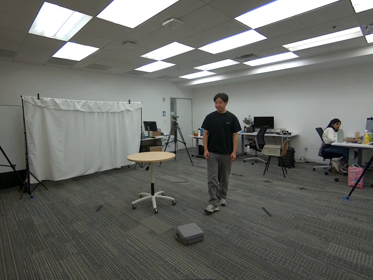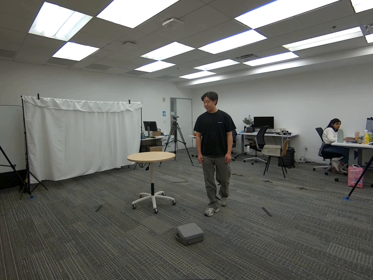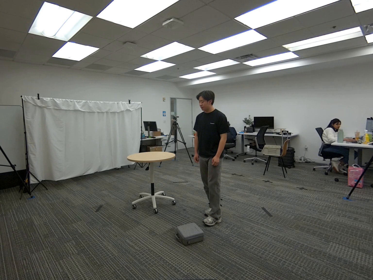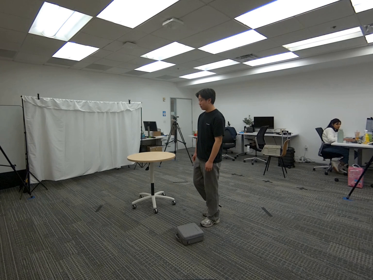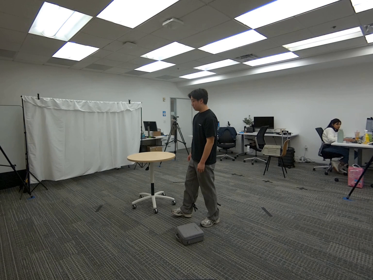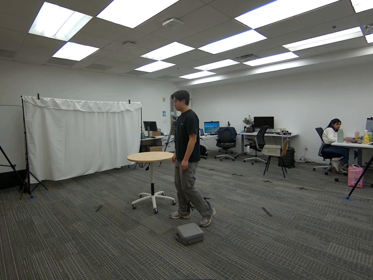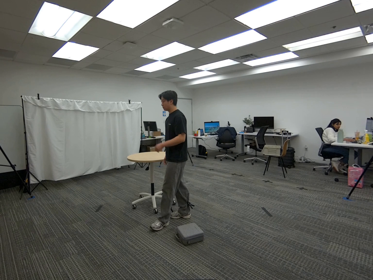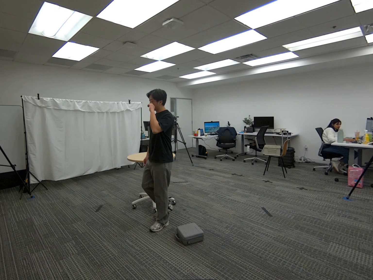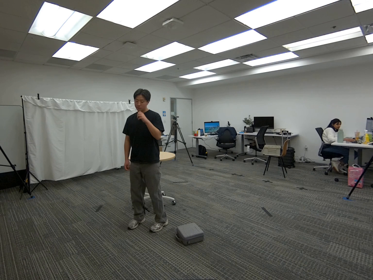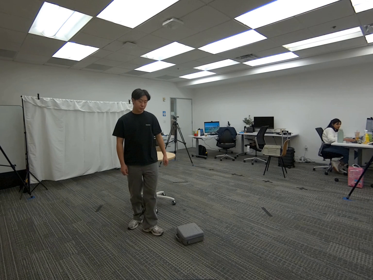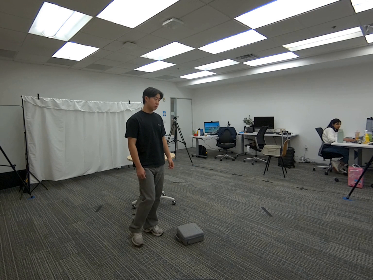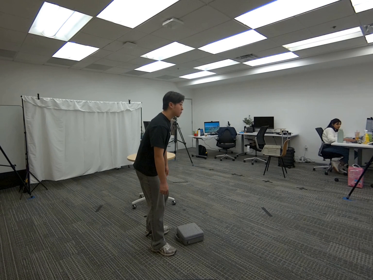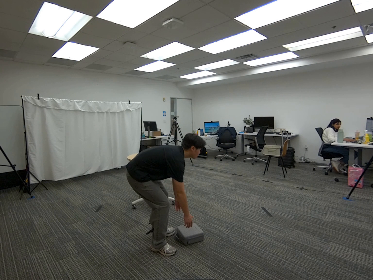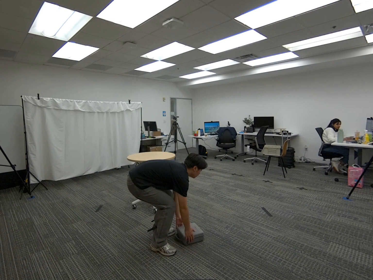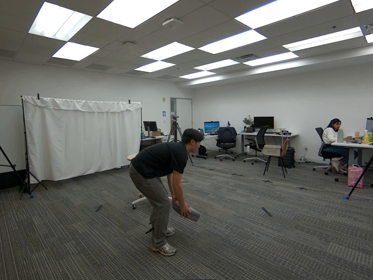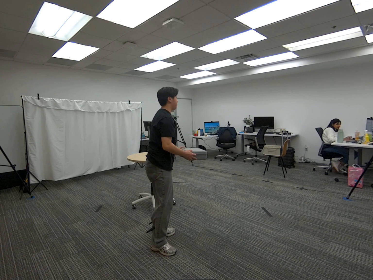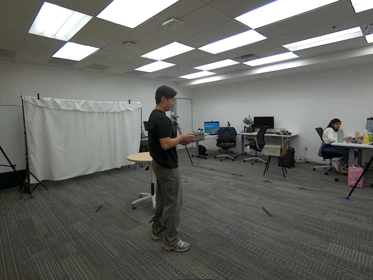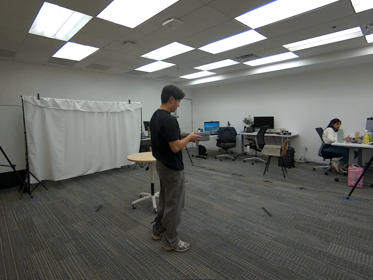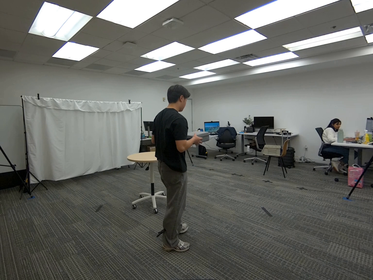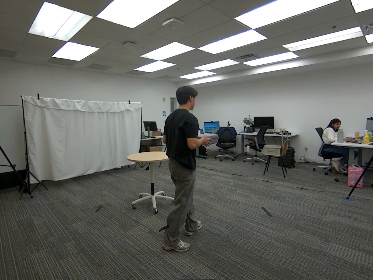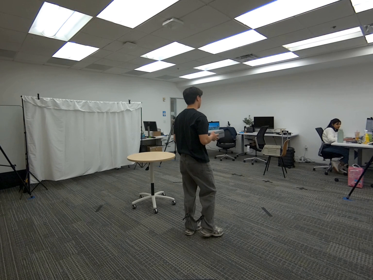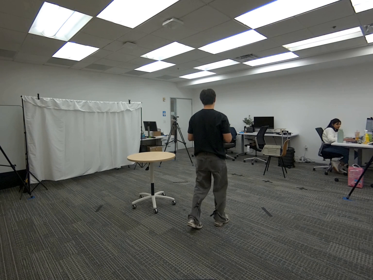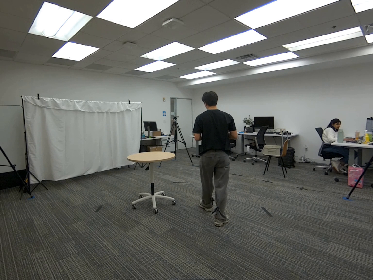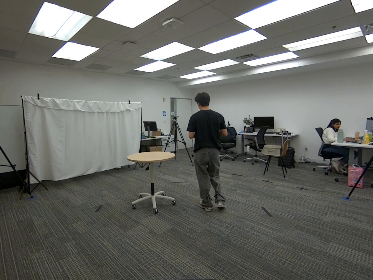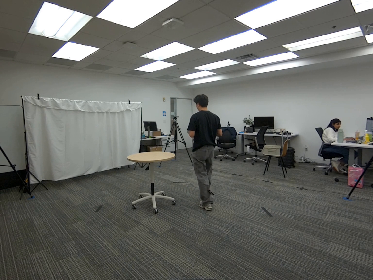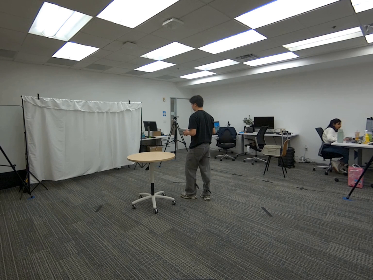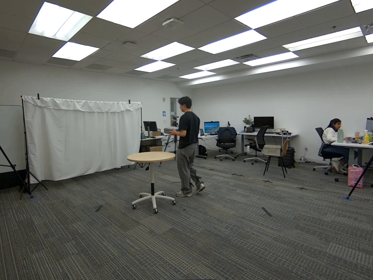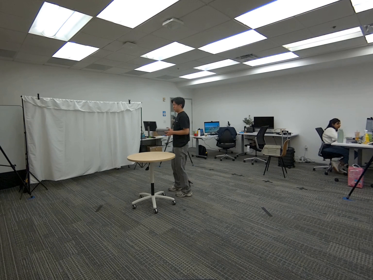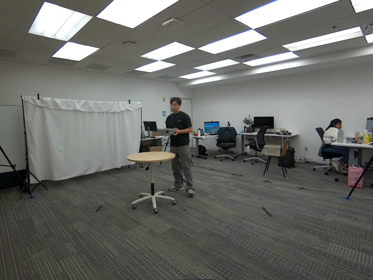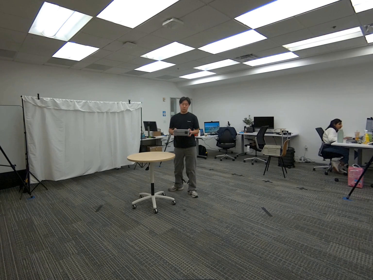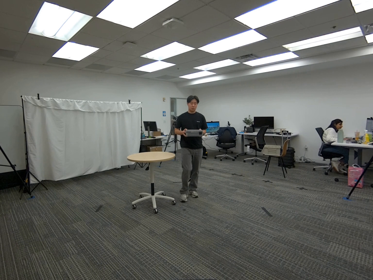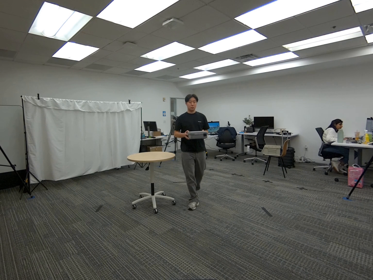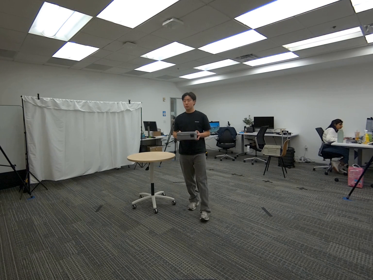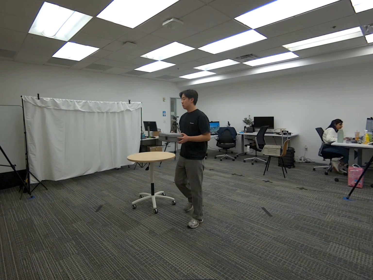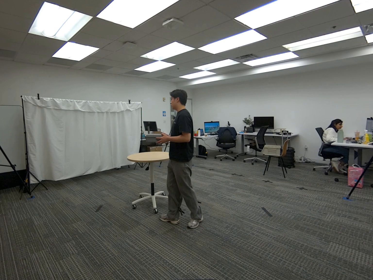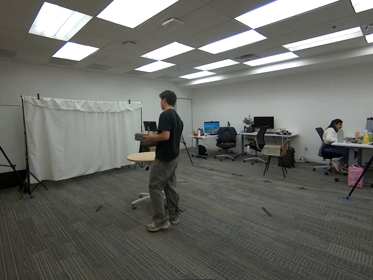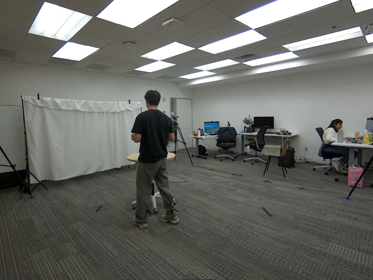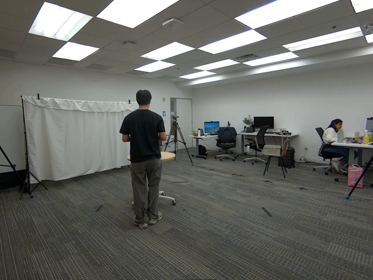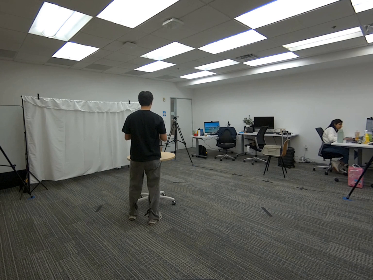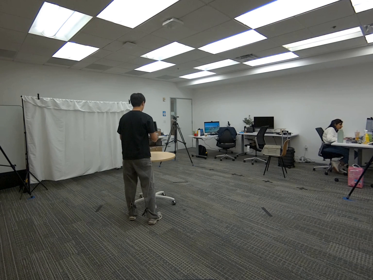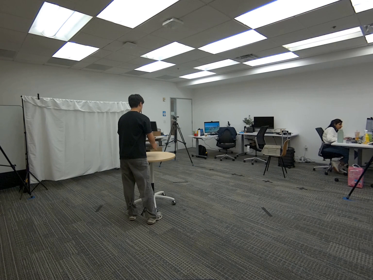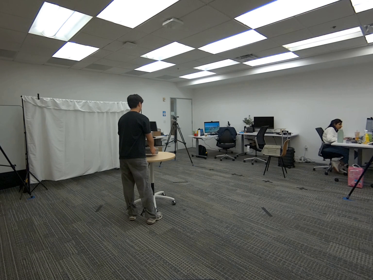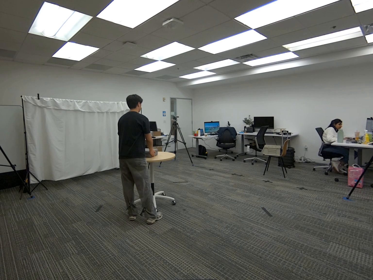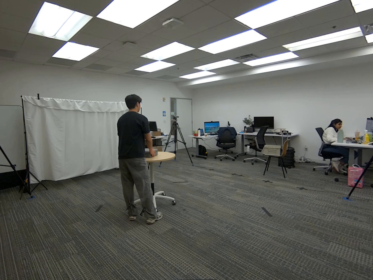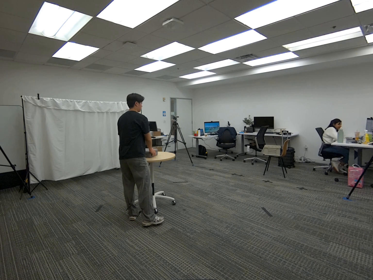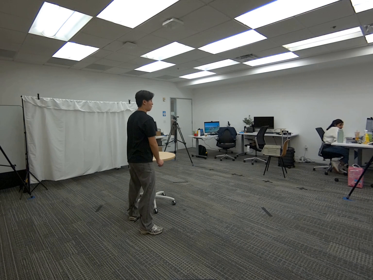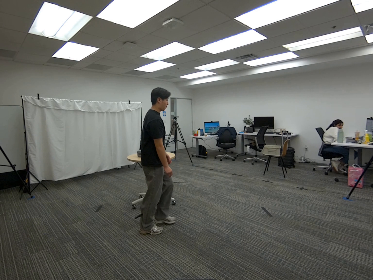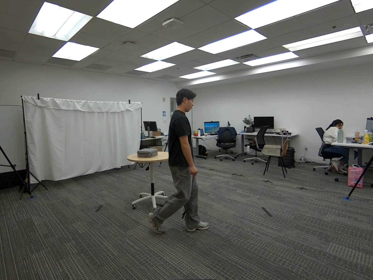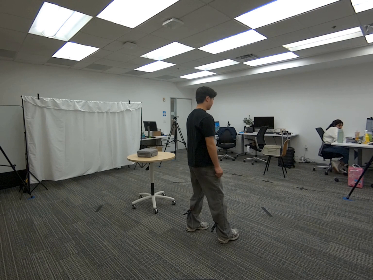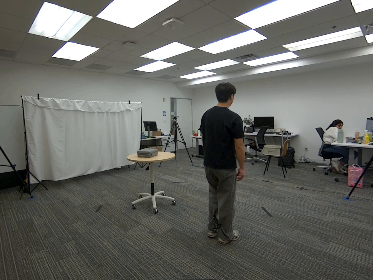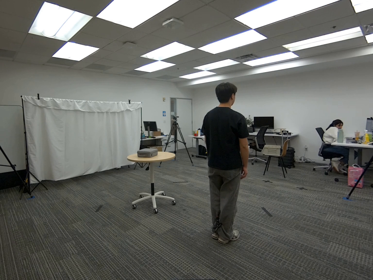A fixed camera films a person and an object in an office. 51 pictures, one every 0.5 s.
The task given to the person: Walk over to the gray case and pick up the case from the base on the ground and walk within the bounding area and place the case on the round table.
